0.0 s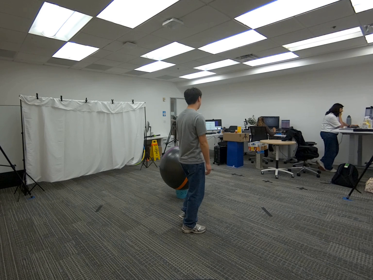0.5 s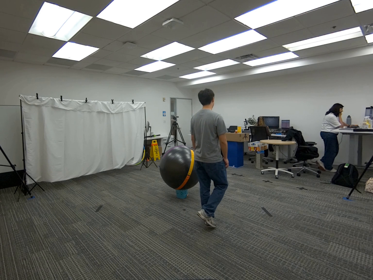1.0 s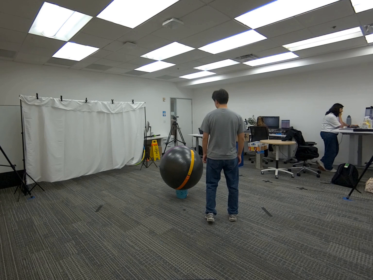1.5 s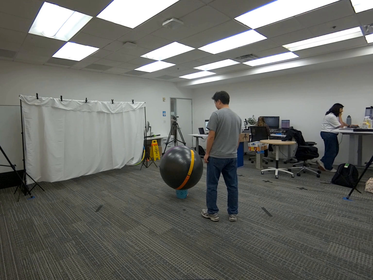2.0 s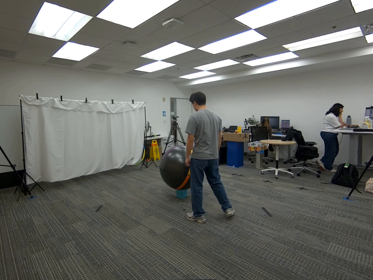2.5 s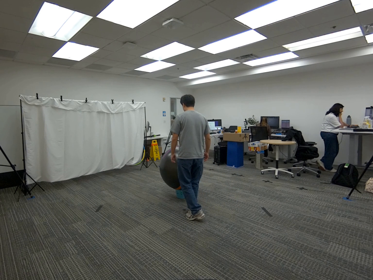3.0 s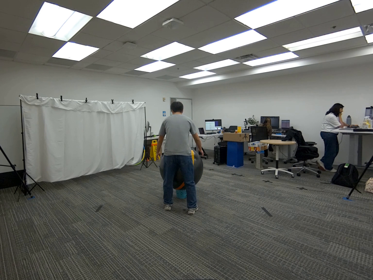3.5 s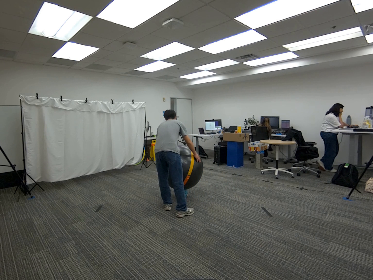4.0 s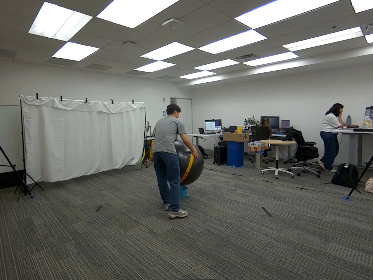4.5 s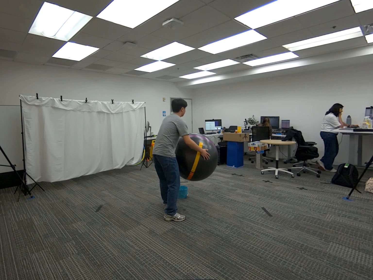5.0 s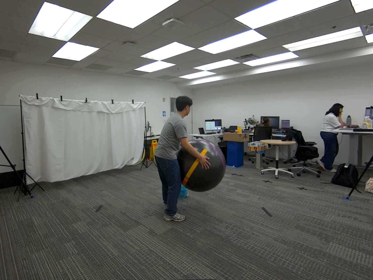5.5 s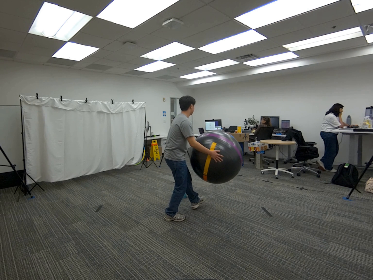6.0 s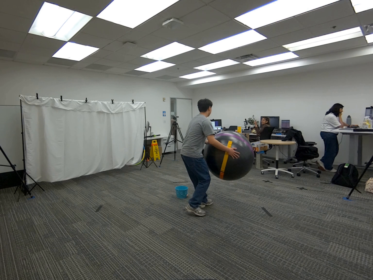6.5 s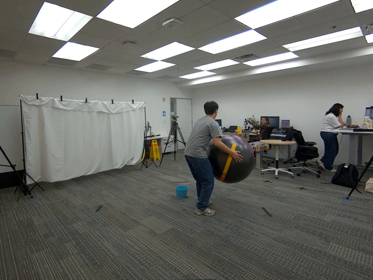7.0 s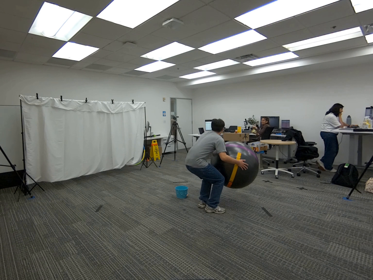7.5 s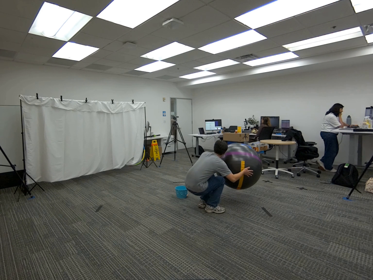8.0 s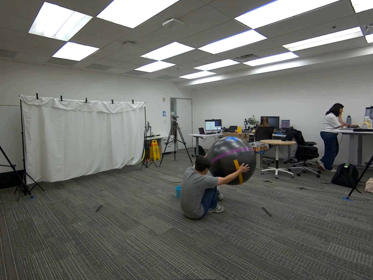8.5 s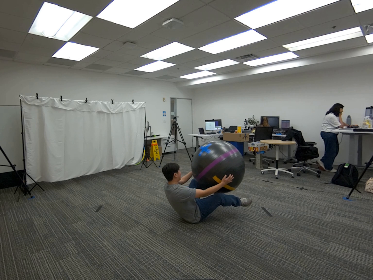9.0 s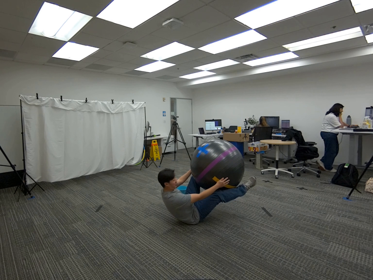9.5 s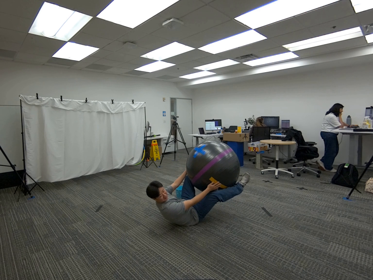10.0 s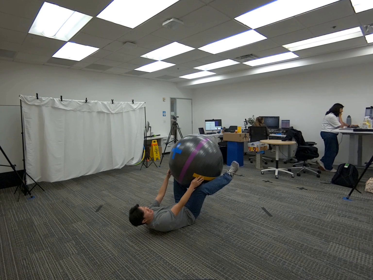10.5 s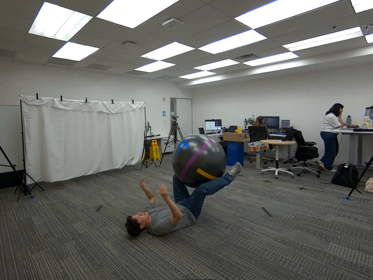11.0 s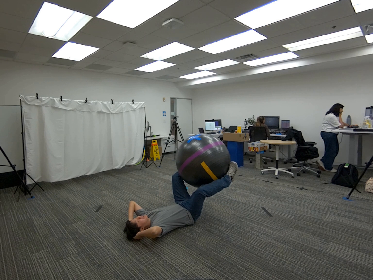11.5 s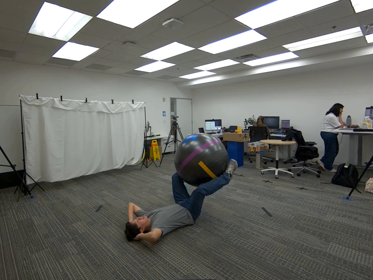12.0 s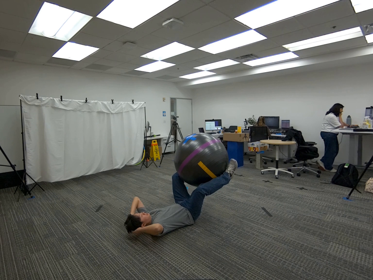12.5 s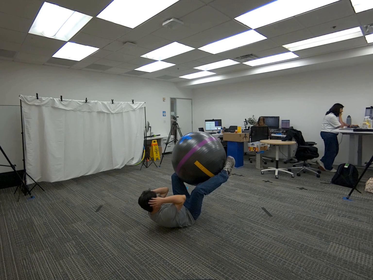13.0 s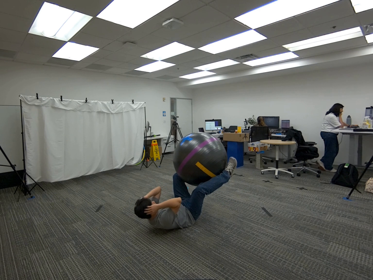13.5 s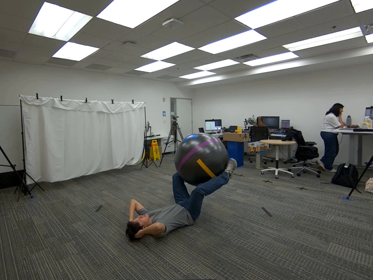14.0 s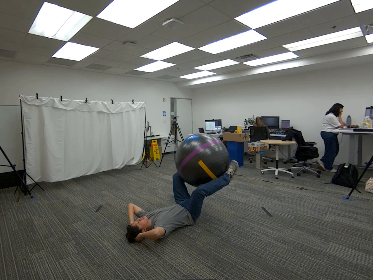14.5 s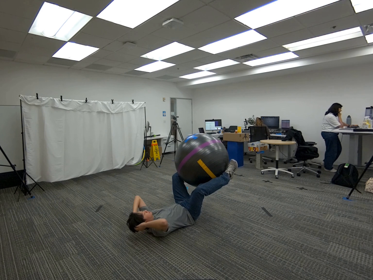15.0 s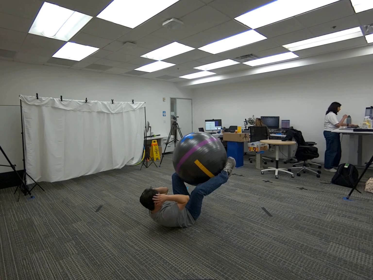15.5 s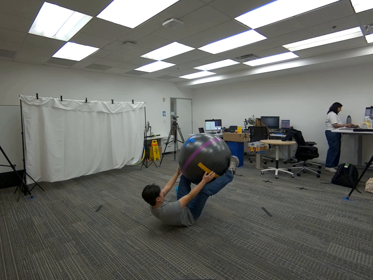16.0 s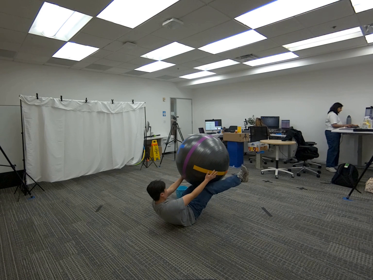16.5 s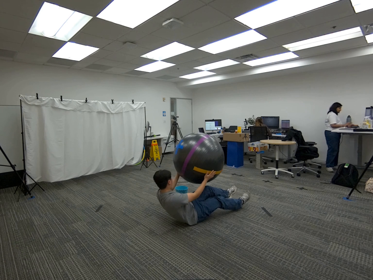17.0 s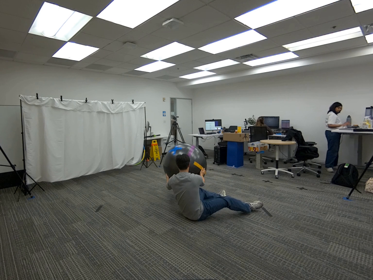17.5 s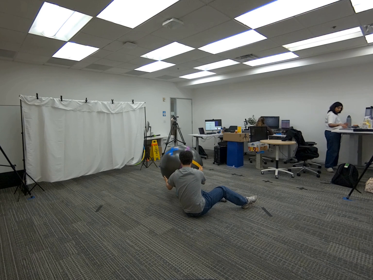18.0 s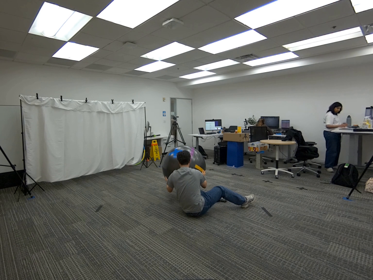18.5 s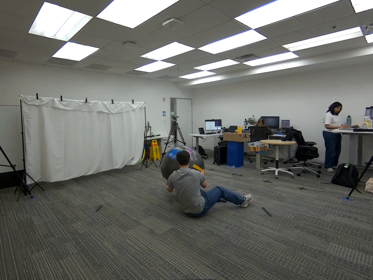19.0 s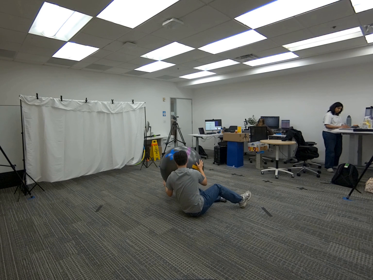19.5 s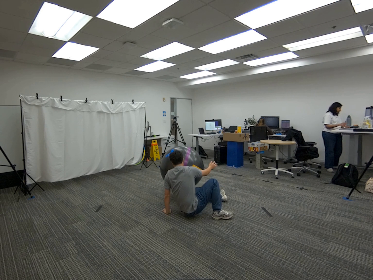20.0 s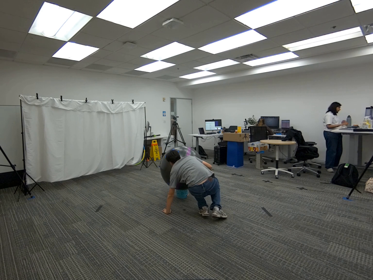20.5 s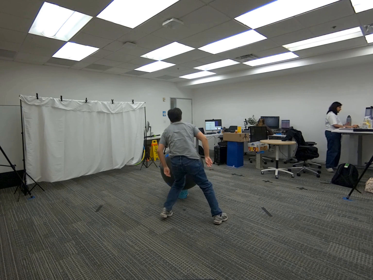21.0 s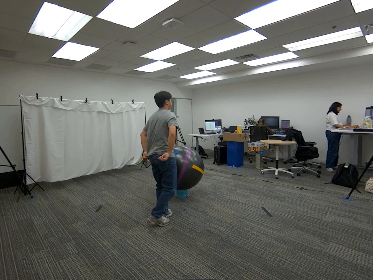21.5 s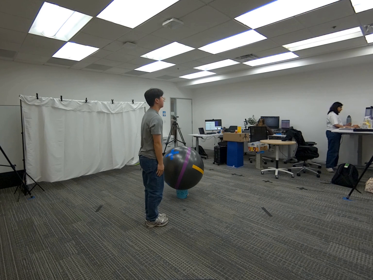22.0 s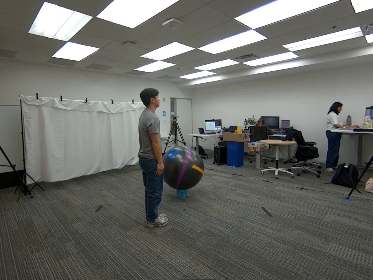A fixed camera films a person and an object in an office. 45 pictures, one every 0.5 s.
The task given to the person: Grasp the yoga ball near you and proceed to lift both legs up and balance the yoga ball on your ankles while proceeding to perform sit ups. Maintain the ball throughout the sit ups.
